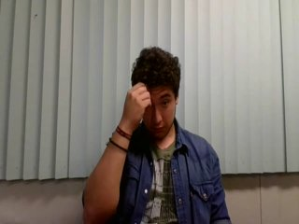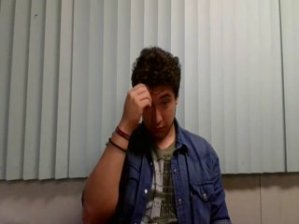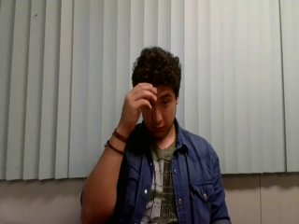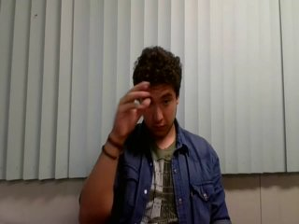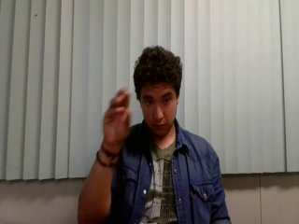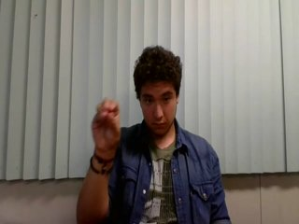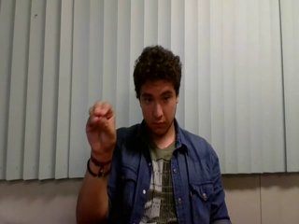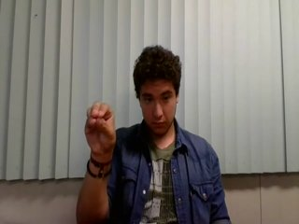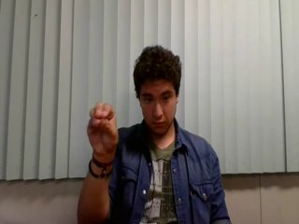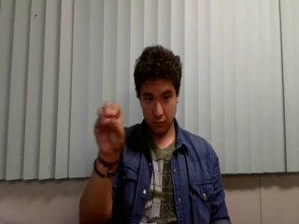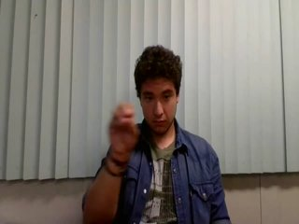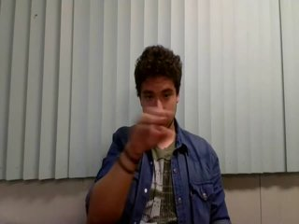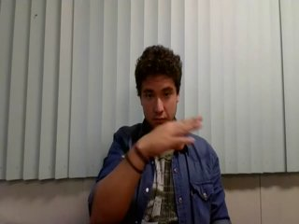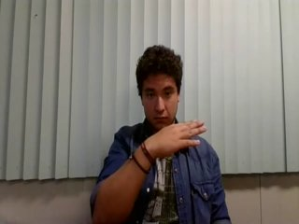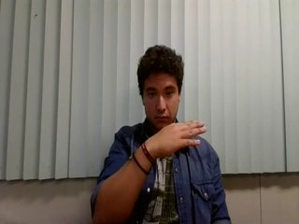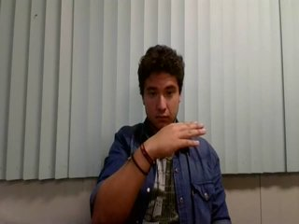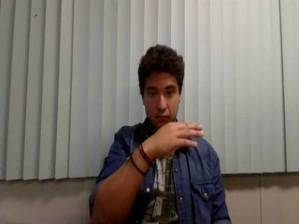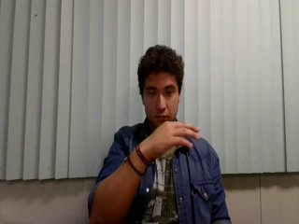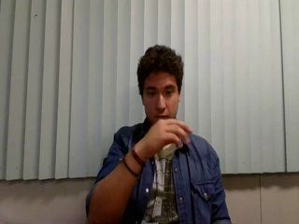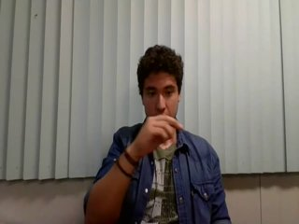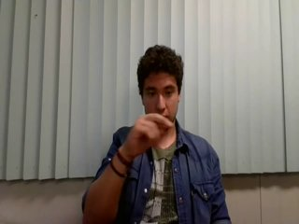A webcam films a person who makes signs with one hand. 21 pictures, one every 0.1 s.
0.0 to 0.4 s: Non-gesture.
0.5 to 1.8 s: On the screen the hand sweeps to the right. The name of the sign: Throw left.
